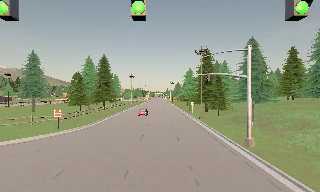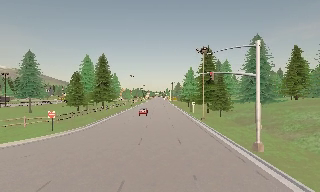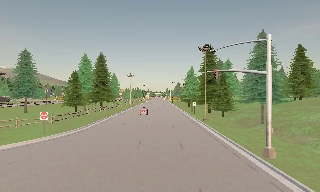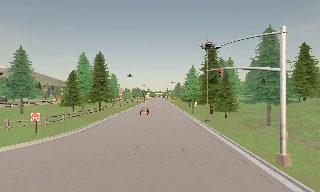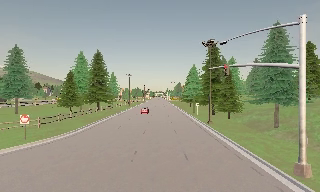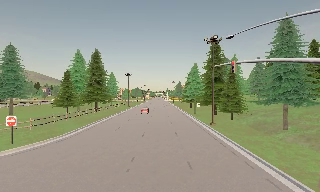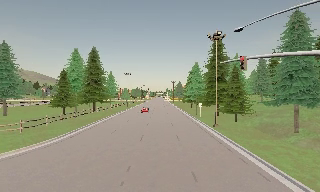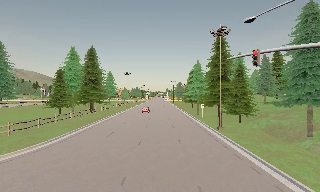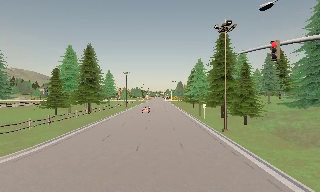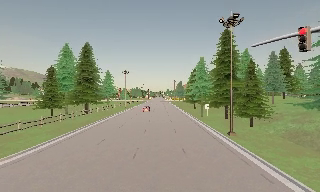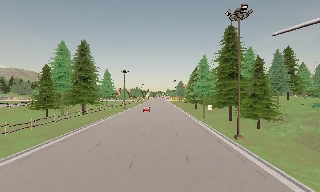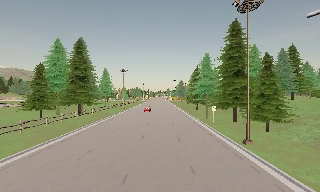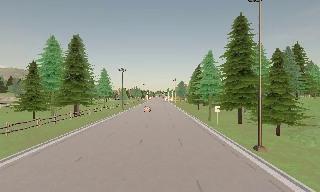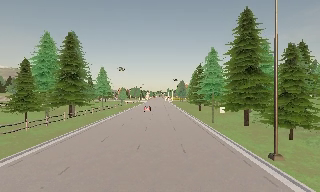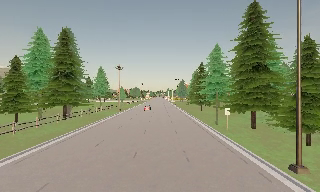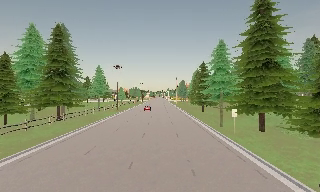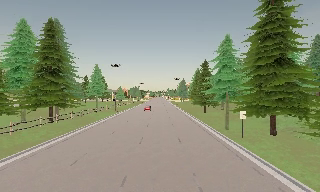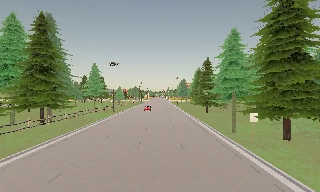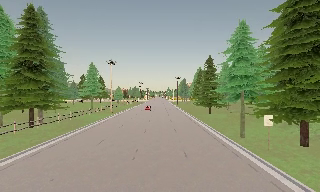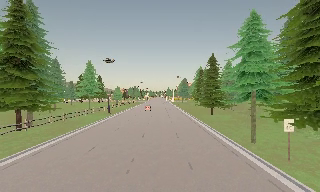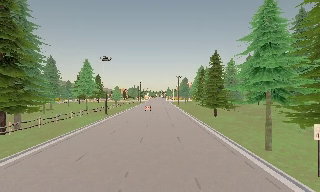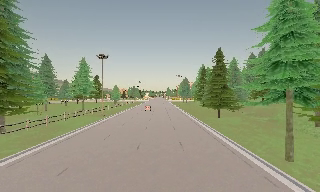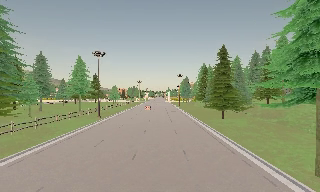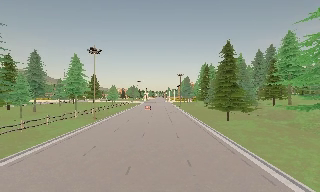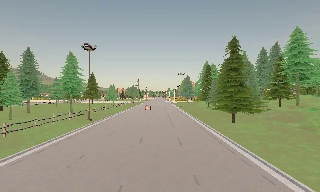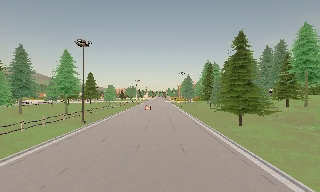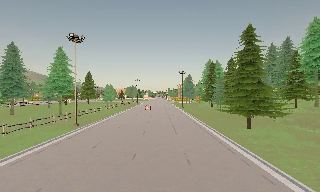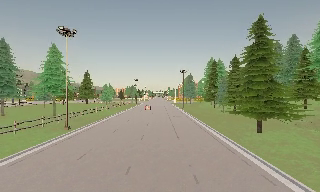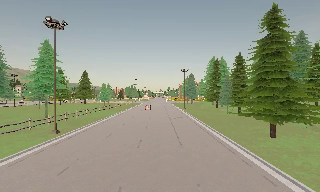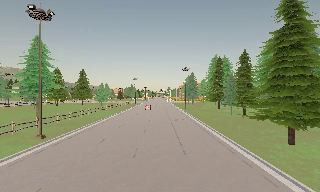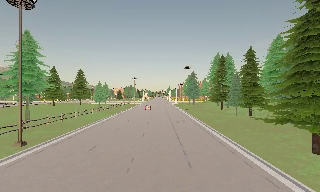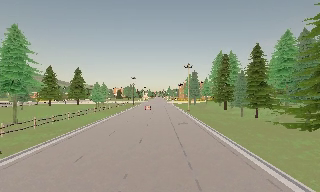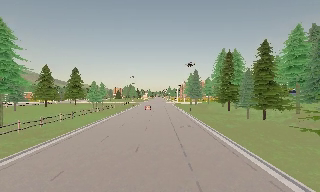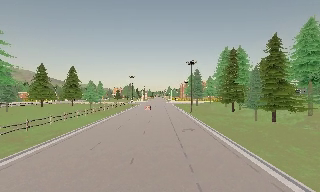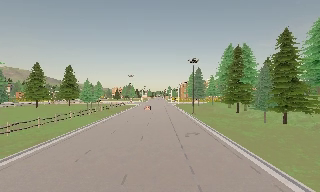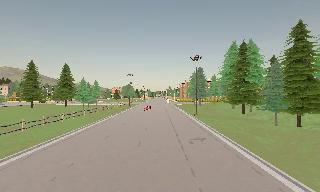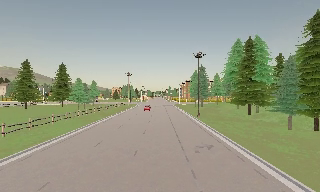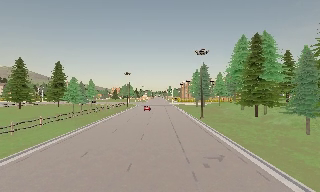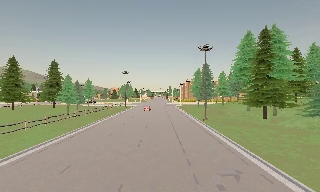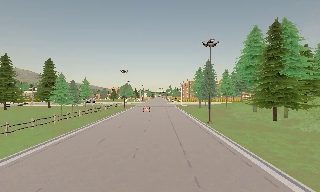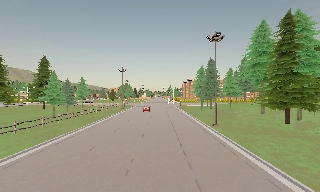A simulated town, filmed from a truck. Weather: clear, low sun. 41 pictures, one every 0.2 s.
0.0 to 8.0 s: The camera travels forward, about 70 m, so what stands in front looms larger. It gains speed.
The film runs forward here.
